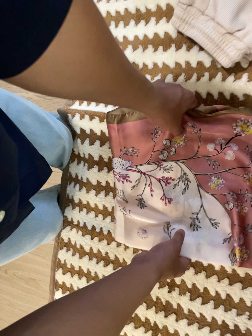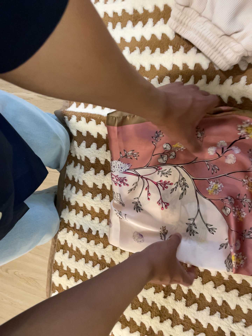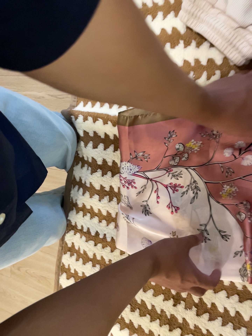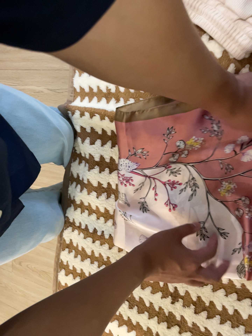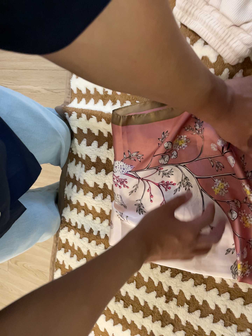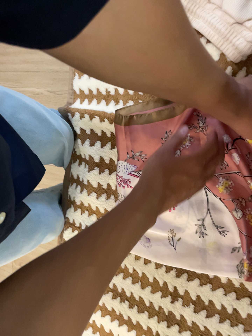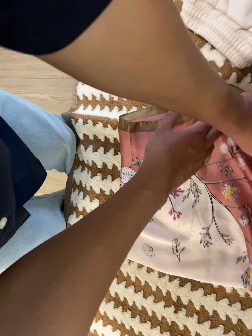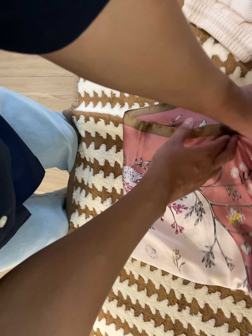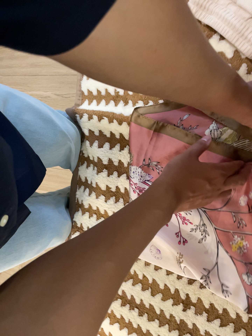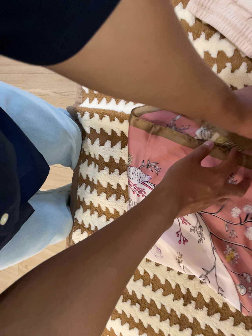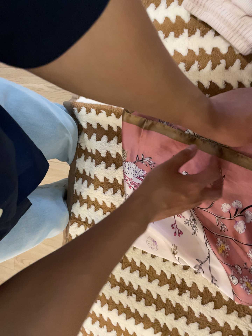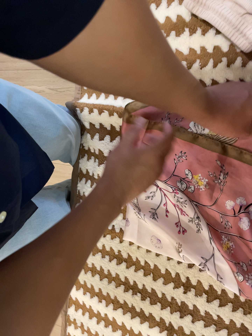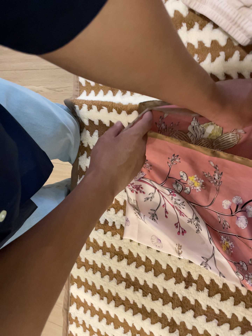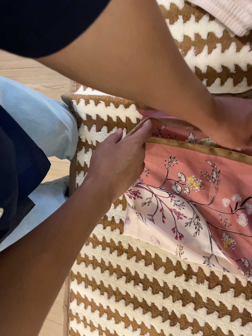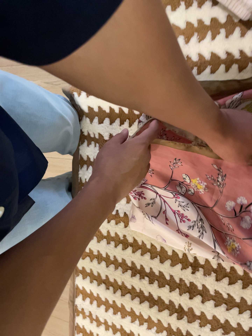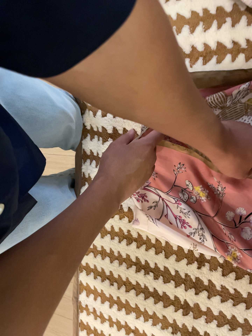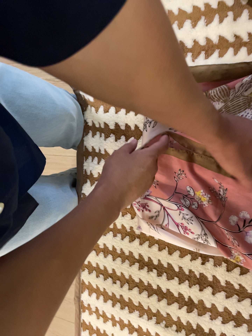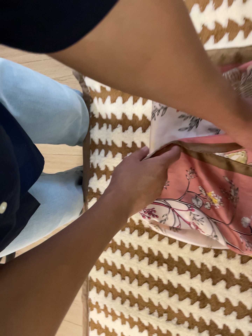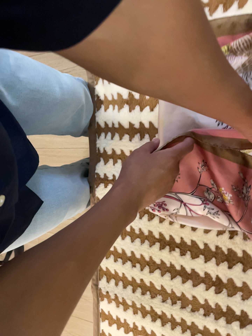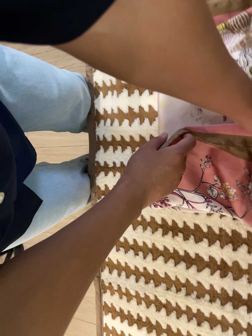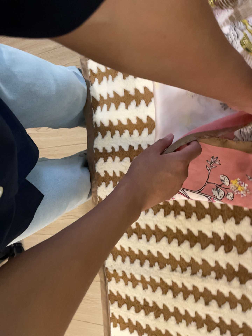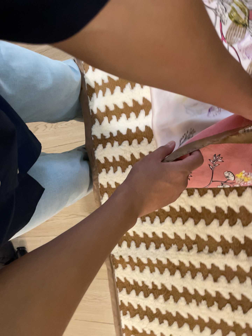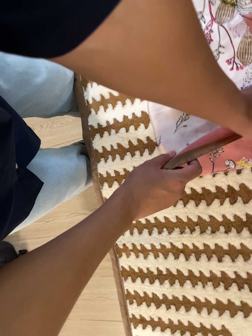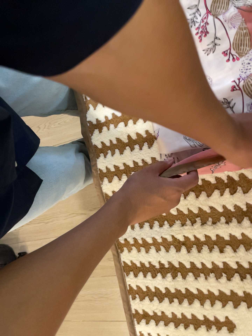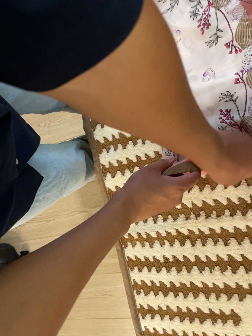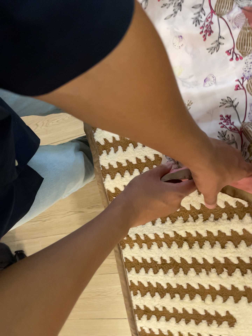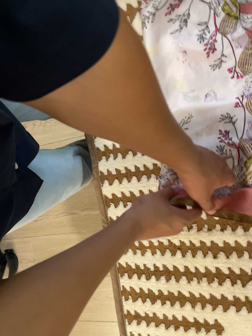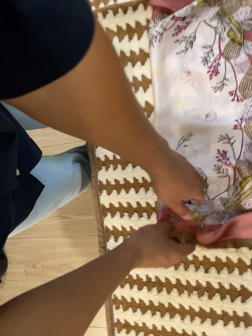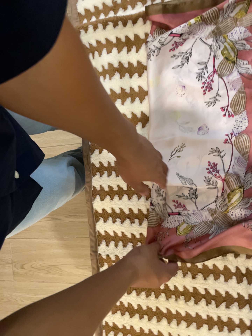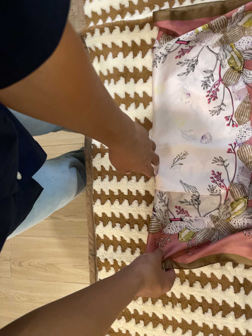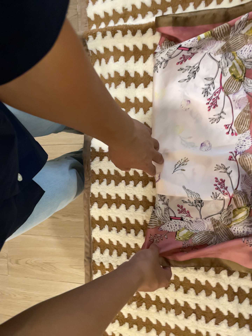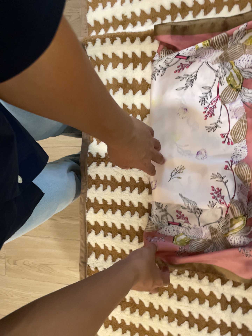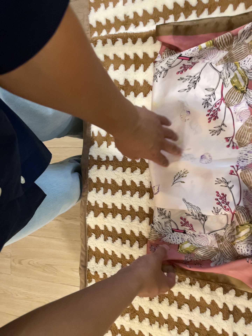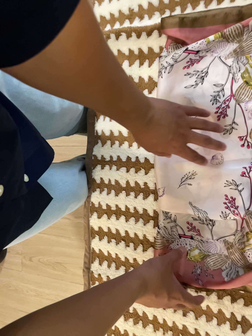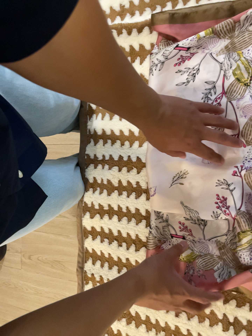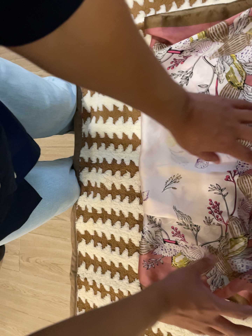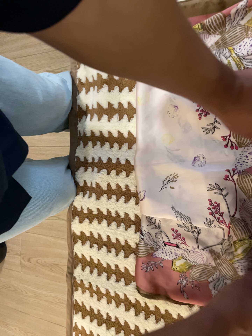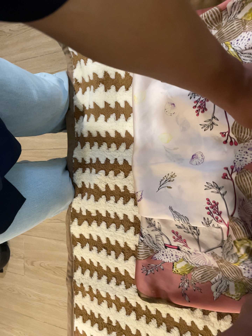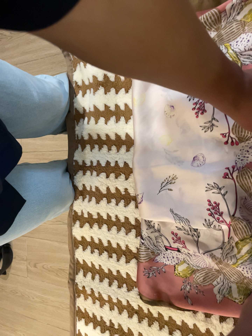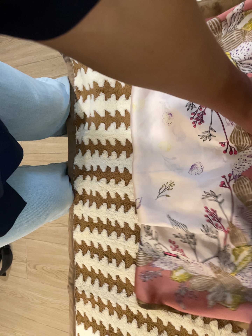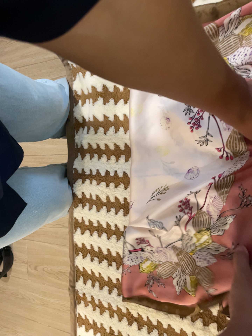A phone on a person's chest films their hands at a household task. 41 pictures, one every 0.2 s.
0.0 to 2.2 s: The camera shifts only a little, or ends up much as it began.
2.2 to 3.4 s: The camera travels toward the bottom of its view, about 10 cm, so close, fixed things drift upward.
3.4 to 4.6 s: The camera travels toward the bottom of its view, about 24 cm, so close, fixed things drift upward. It rolls about its line of sight by about 15 degrees, and the scene rotates counterclockwise.
4.6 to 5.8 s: The camera travels to its left and toward the top of its view, about 10 cm. It rolls about its line of sight by about 10 degrees, and the scene rotates clockwise.
5.8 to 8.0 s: The camera pans to its left by about 10 degrees. It travels to its right, toward the top of its view and forward, about 18 cm.
The film runs backward here.
